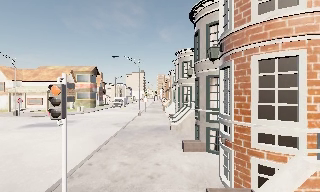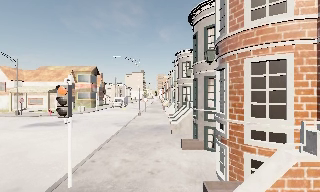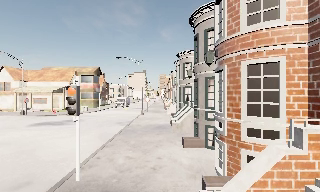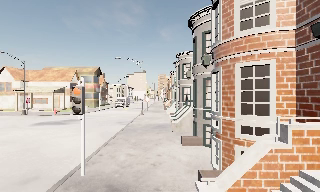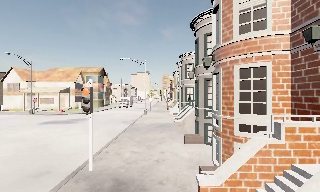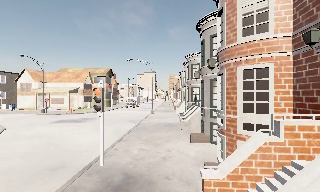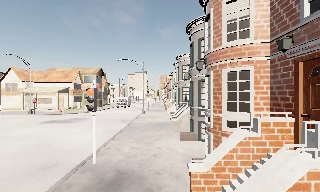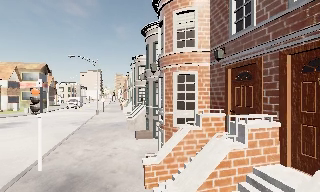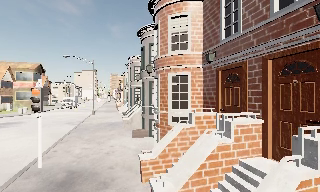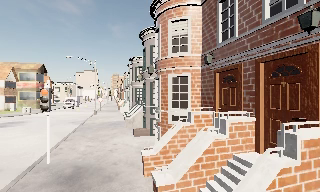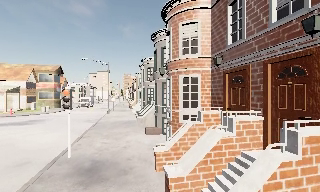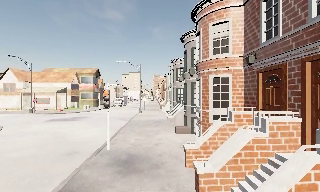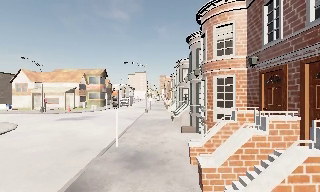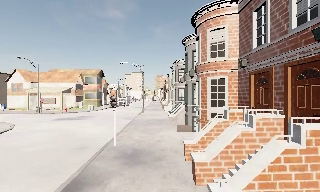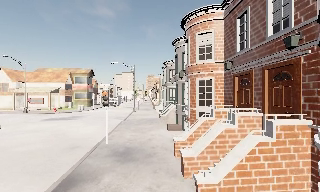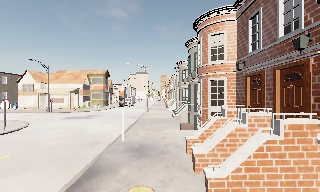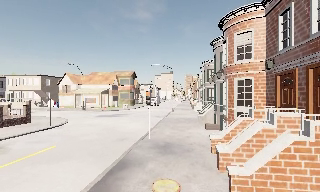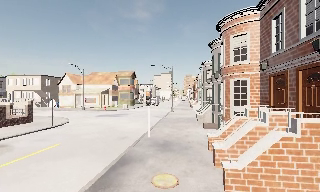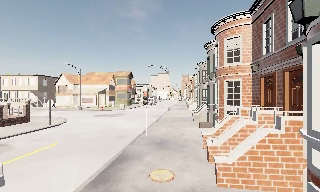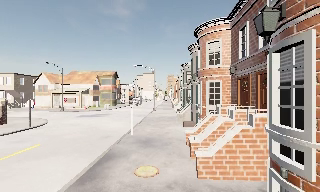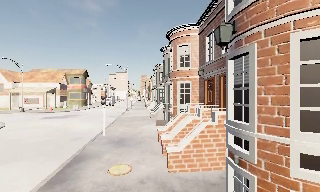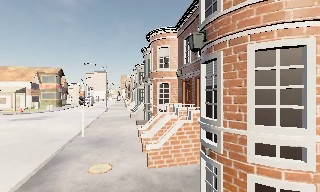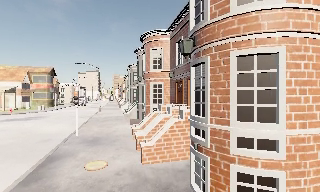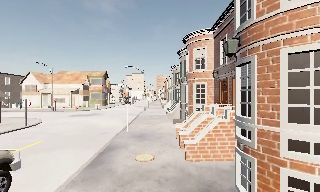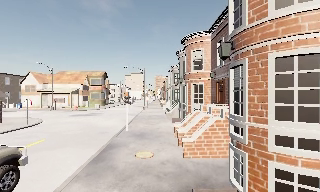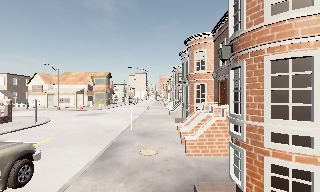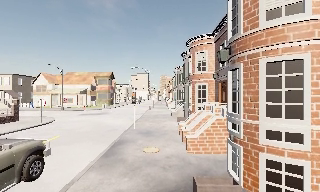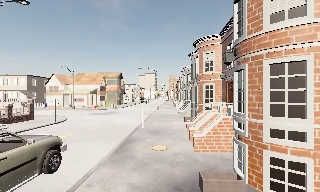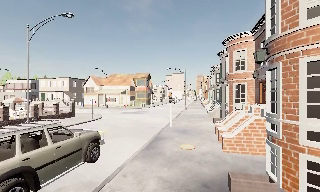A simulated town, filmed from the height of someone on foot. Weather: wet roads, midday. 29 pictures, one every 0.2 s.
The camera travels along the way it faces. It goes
backward.
0.0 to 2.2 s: The camera travels backward, about 3.5 m, so what stands in front gets smaller.
2.2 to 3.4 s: The camera swings to its left by about 10 degrees, and the scene slides to the right. It travels backward, about 2 m, so what stands in front gets smaller.
3.4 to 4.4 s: The camera pans to its right, which is clockwise from overhead, by about 25 degrees. It travels backward, about 1.5 m, so what stands in front gets smaller.
4.4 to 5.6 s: The camera swings to its left by about 30 degrees, and the scene slides to the right. It travels backward, about 2 m, so what stands in front gets smaller.
The film runs backward here.
